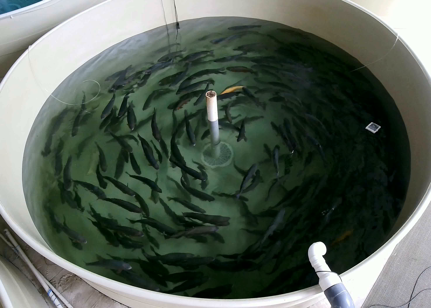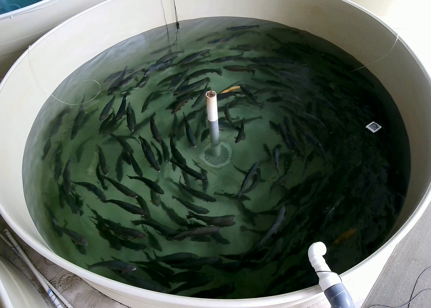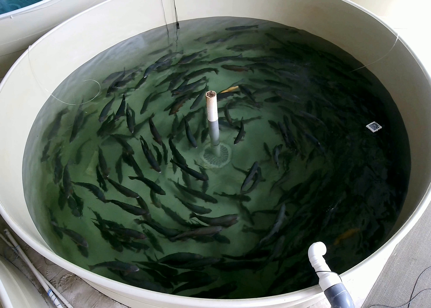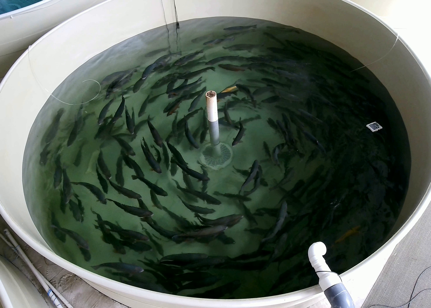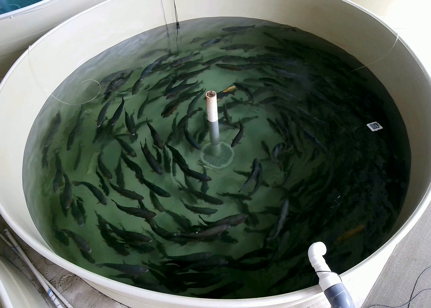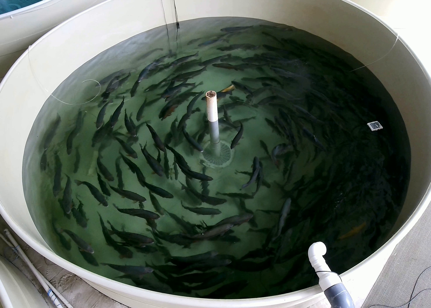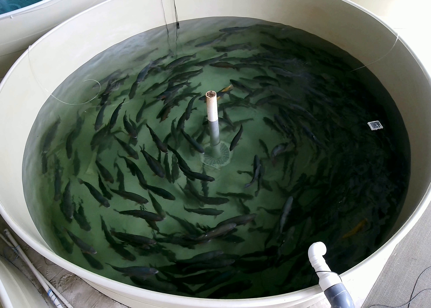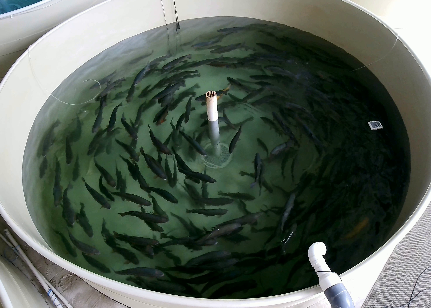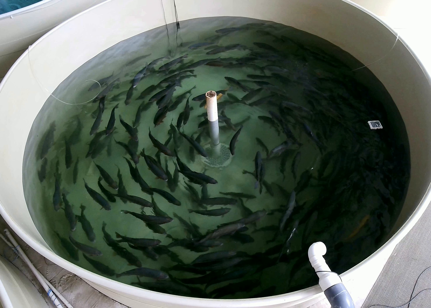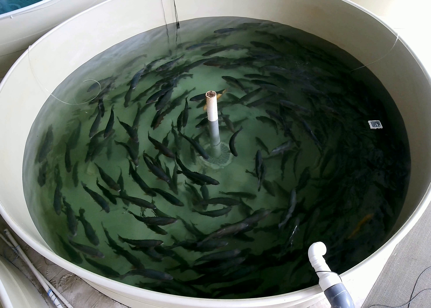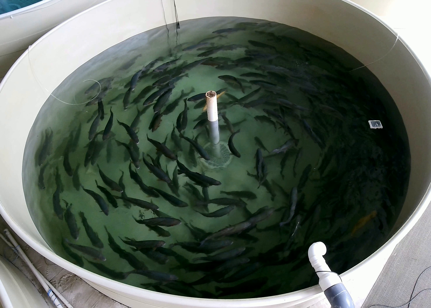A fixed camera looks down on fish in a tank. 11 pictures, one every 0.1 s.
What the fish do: Normal cruising.
